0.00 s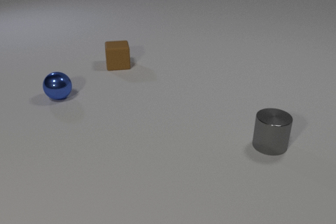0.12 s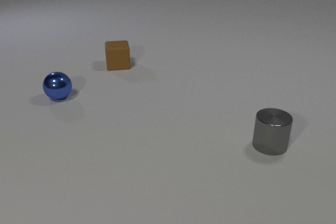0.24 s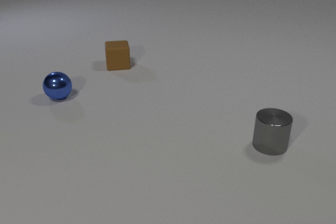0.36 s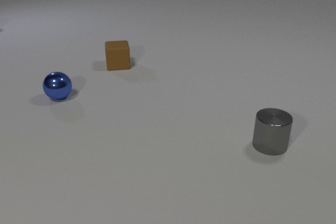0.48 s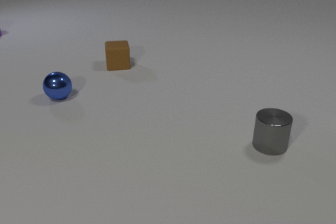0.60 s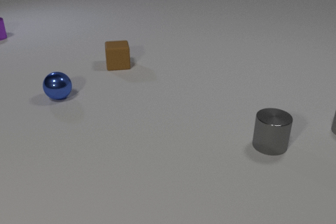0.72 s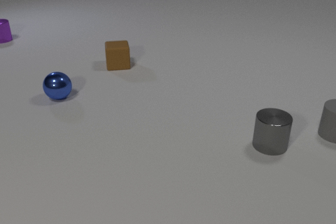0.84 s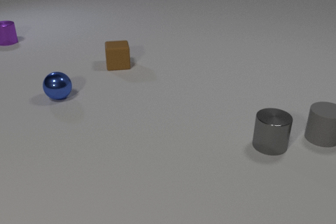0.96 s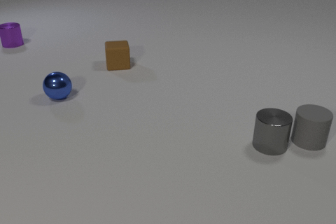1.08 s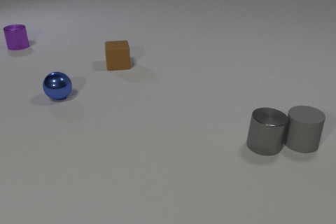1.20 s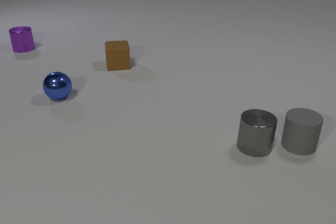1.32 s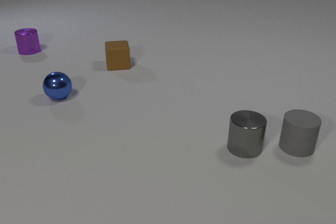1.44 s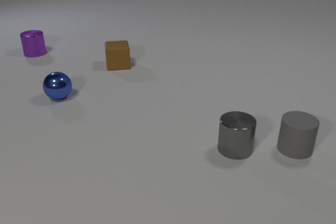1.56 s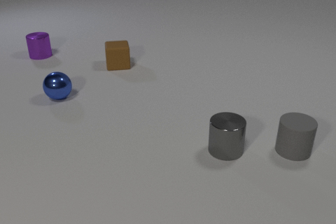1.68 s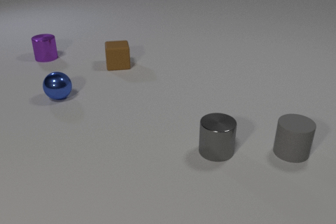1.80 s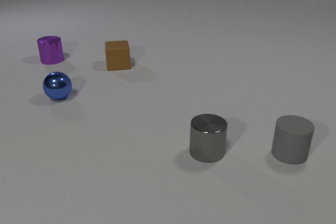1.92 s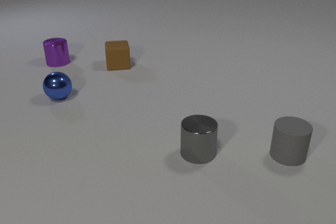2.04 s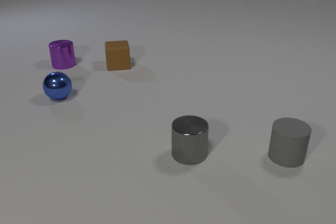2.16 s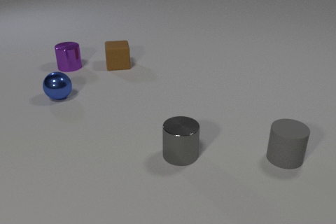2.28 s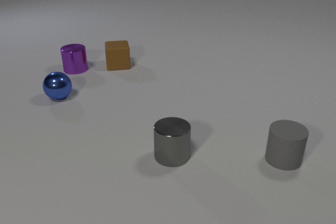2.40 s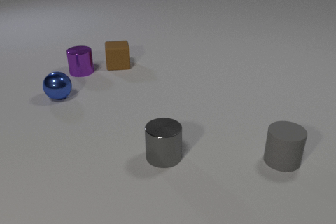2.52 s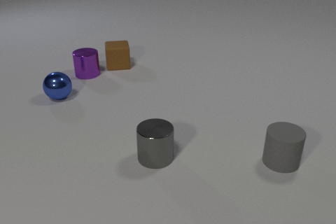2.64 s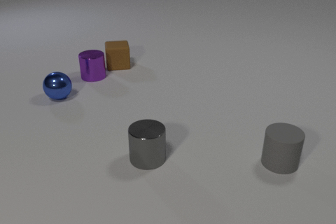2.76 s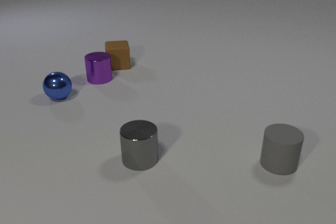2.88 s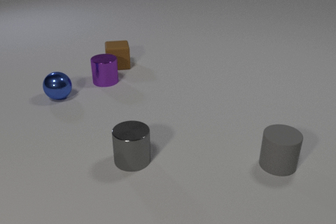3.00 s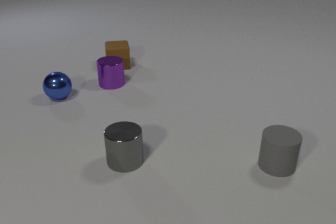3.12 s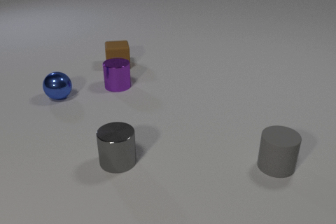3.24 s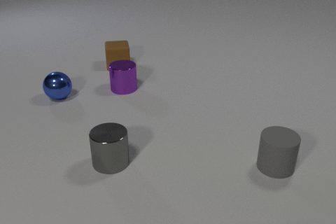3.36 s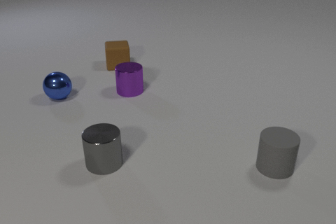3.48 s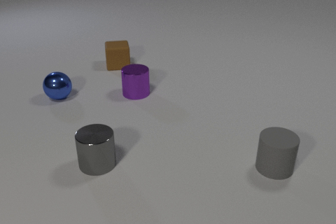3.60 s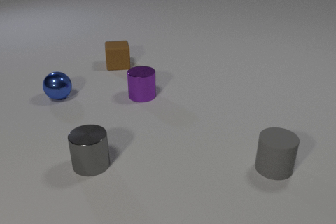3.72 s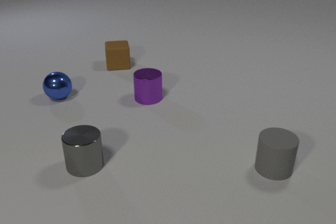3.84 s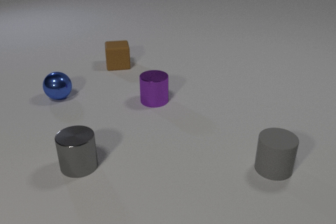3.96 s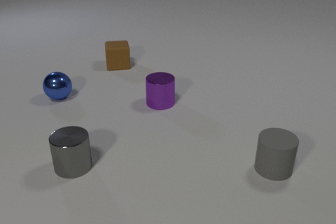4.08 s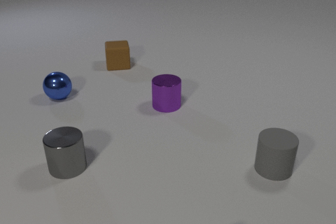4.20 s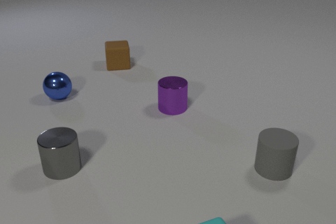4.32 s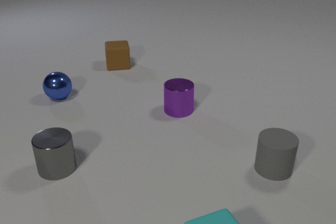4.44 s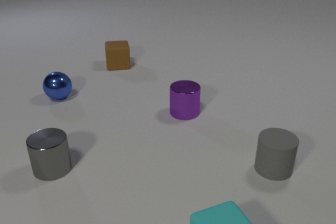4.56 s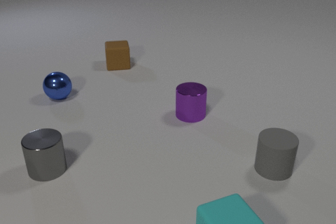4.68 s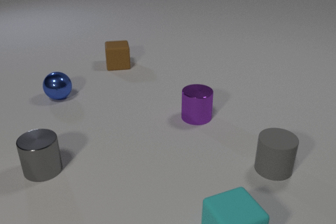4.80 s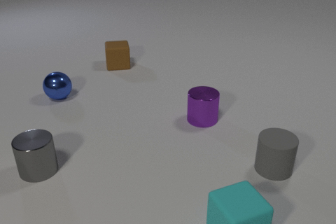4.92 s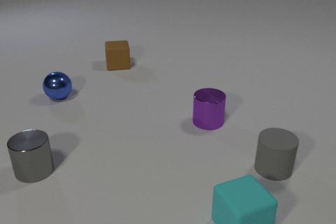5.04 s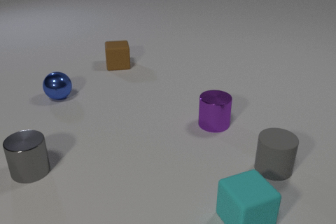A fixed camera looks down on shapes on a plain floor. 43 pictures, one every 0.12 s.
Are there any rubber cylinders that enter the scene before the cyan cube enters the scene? yes.
How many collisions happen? 1.
Are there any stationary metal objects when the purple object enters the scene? yes.
0.00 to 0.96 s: The gray rubber cylinder comes in at the right edge, slides to the left and toward the camera. The purple metal cylinder comes in at the left edge, slides toward the camera and to the right.
0.96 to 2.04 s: The gray rubber cylinder slides toward the camera and to the left. The gray metal cylinder slides to the left. The purple metal cylinder slides toward the camera and to the right. The gray rubber cylinder and the gray metal cylinder collide.
2.04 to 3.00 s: The gray rubber cylinder slides toward the camera and to the left. The gray metal cylinder slides to the left. The purple metal cylinder slides toward the camera and to the right.
3.00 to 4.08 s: The gray metal cylinder slides to the left. The purple metal cylinder slides to the right and toward the camera.
4.08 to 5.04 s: The gray metal cylinder slides to the left. The cyan rubber cube comes in at the bottom edge, slides away from the camera and to the right. The purple metal cylinder slides to the right and toward the camera.
